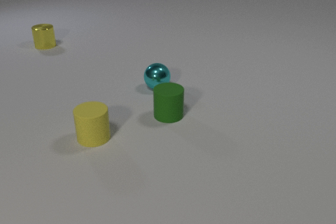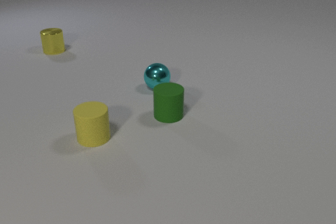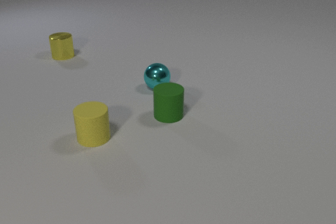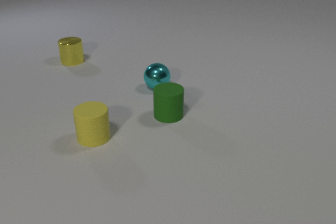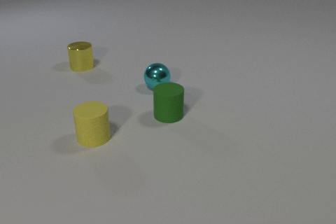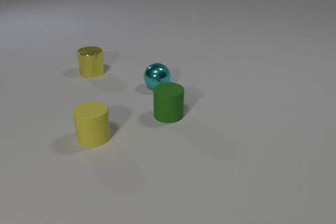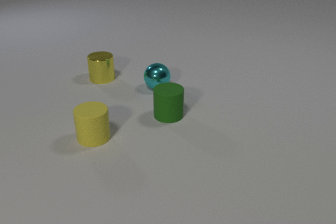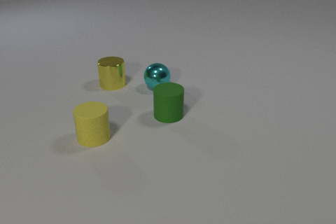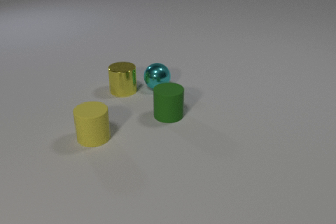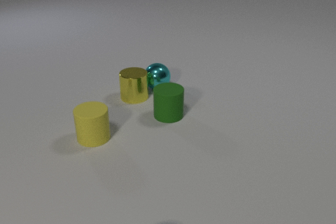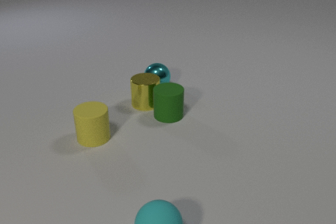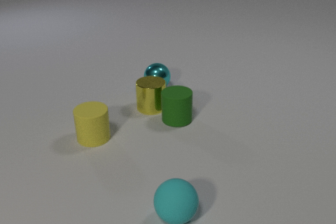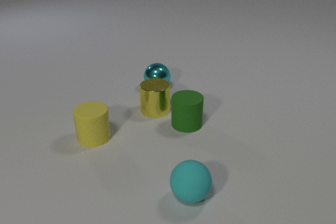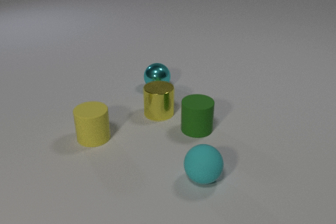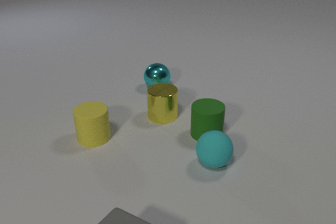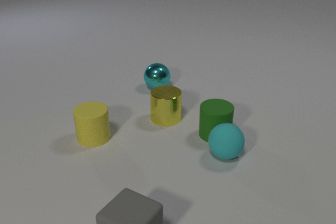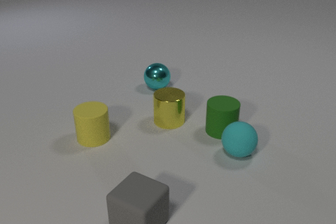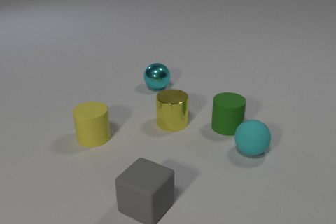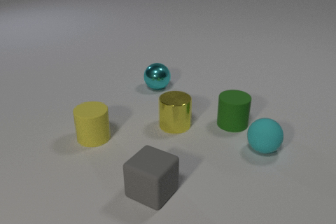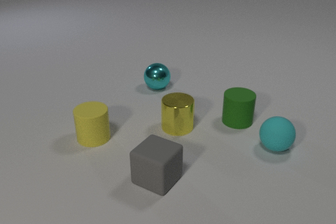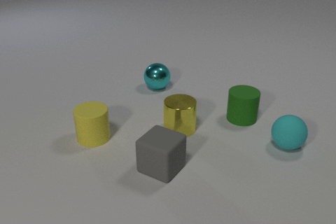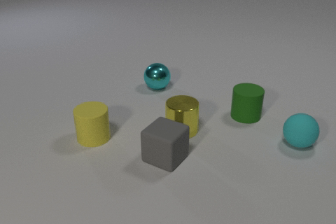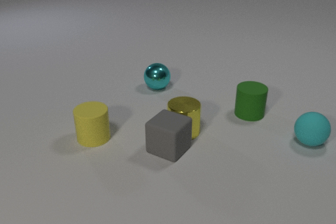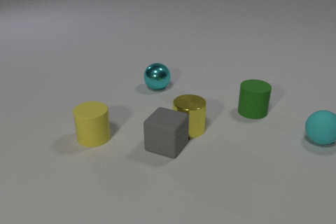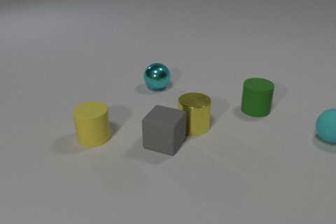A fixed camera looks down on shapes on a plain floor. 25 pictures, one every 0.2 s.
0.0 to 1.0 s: The yellow metal cylinder slides toward the camera and to the right.
1.0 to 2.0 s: The yellow metal cylinder slides toward the camera and to the right. The cyan rubber sphere comes in at the bottom edge, rolls away from the camera and to the right.
2.0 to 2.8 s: The yellow metal cylinder slides toward the camera and to the right. The green rubber cylinder slides to the right and toward the camera. The gray rubber cube comes in at the bottom edge, slides away from the camera. The cyan rubber sphere rolls away from the camera and to the right. The yellow metal cylinder and the green rubber cylinder collide.
2.8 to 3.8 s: The yellow metal cylinder slides toward the camera and to the right. The green rubber cylinder slides to the right and away from the camera. The gray rubber cube slides away from the camera. The cyan rubber sphere rolls to the right and away from the camera. The green rubber cylinder and the cyan rubber sphere collide.
3.8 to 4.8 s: The yellow metal cylinder slides to the right. The green rubber cylinder slides away from the camera and to the right. The gray rubber cube slides away from the camera. The cyan rubber sphere rolls to the right and away from the camera. The yellow metal cylinder and the gray rubber cube collide.
How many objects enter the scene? 2.
What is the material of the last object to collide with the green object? rubber.
How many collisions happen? 3.
